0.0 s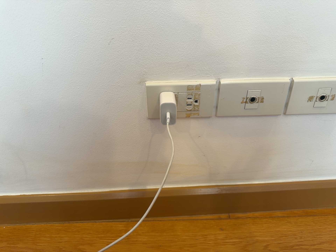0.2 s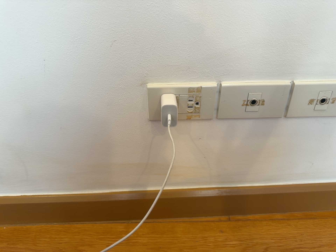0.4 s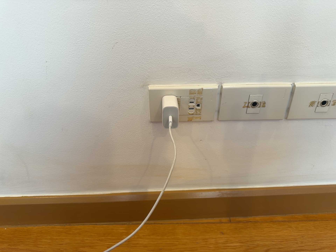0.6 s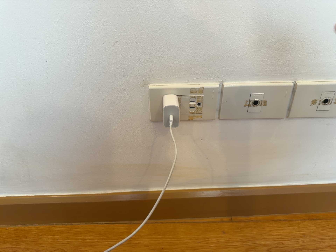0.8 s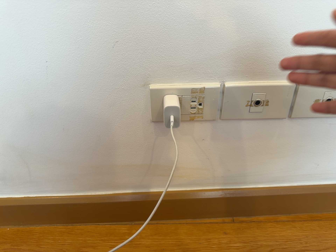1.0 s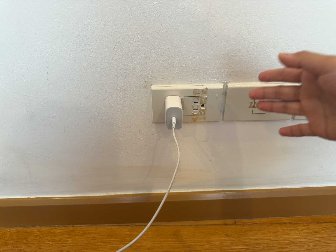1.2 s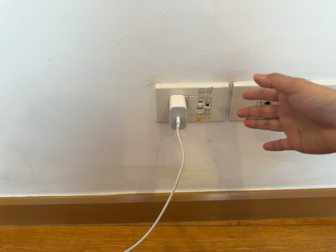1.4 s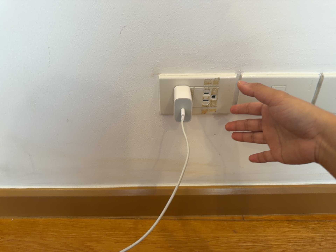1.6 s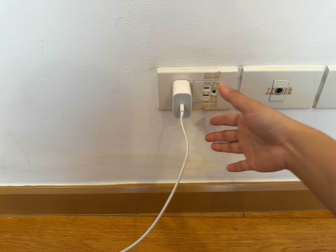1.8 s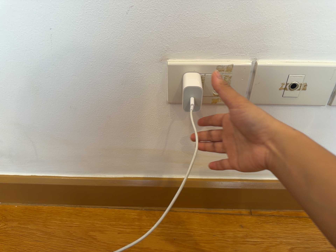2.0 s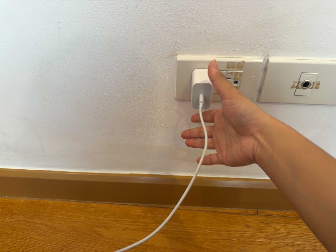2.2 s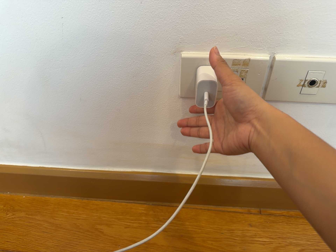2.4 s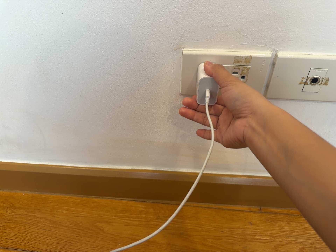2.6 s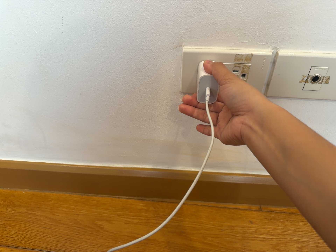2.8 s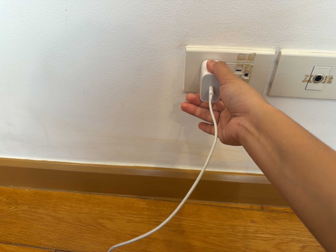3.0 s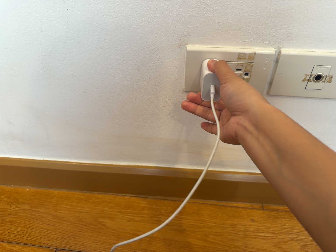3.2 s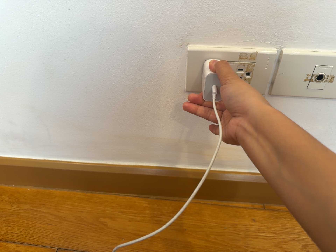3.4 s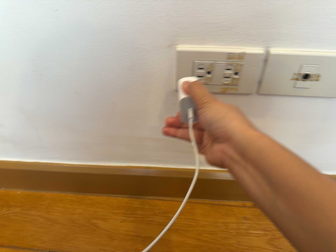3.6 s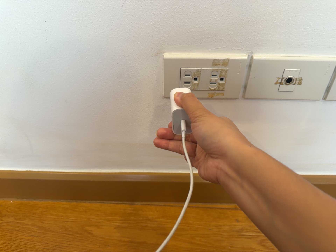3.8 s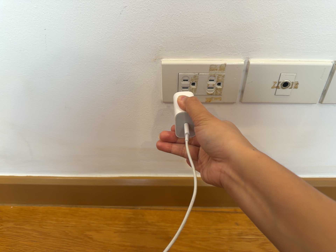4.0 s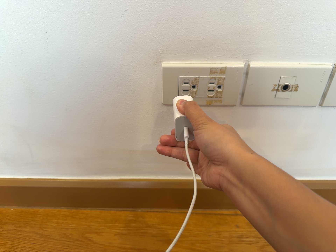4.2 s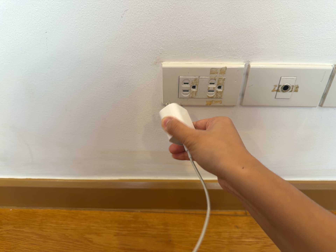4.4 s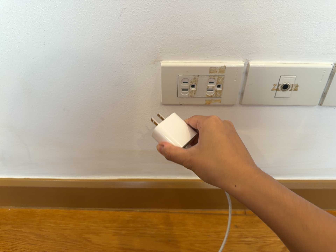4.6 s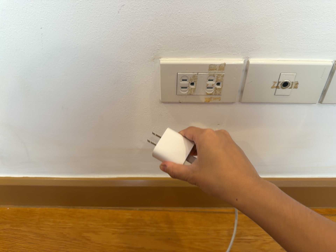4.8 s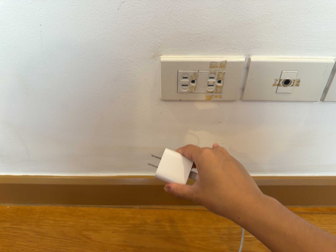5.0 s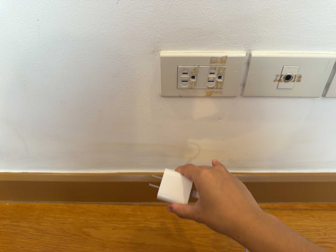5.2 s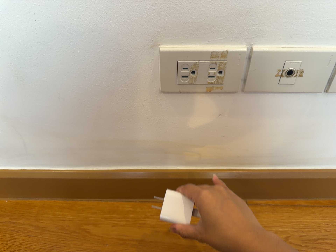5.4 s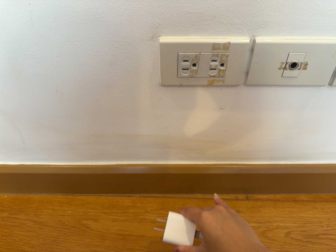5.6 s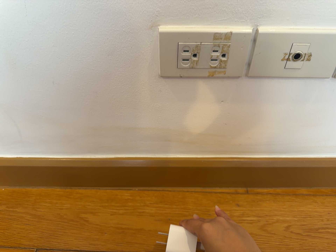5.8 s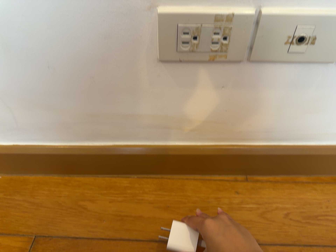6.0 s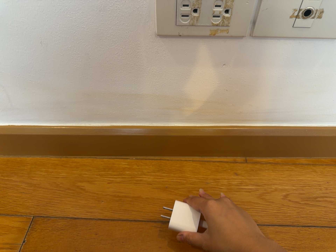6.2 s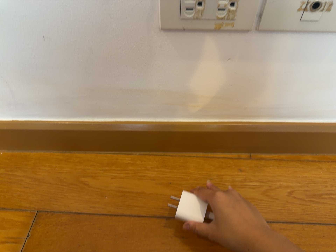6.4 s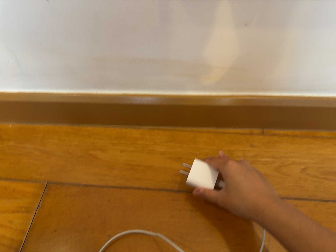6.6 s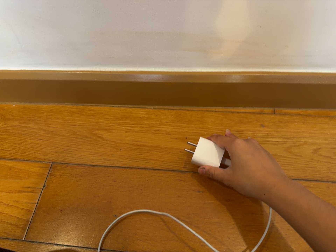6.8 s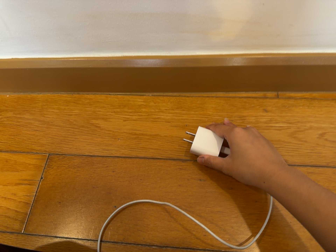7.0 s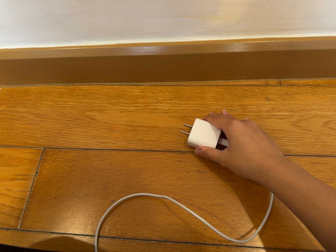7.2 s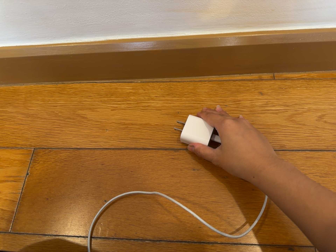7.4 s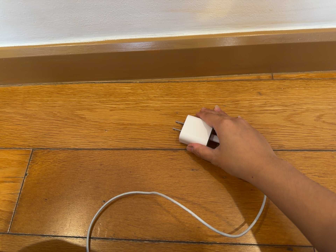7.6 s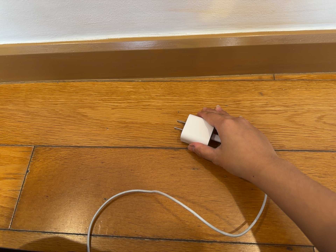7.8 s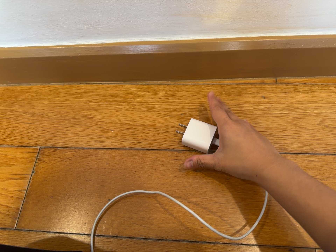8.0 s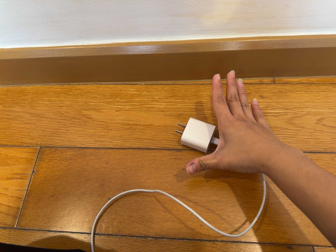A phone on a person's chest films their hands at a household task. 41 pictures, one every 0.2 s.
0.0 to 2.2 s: The camera travels forward, about 7 cm, so what stands in front looms larger.
2.2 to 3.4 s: The camera keeps its place and its aim.
3.4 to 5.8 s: The camera shifts only a little, or ends up much as it began.
5.8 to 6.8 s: The camera travels forward, about 6 cm, so what stands in front looms larger. Its aim tips toward the bottom of its view by about 15 degrees, and the scene shifts upward.
6.8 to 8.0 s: The camera shifts only a little, or ends up much as it began.
The film runs forward here.
